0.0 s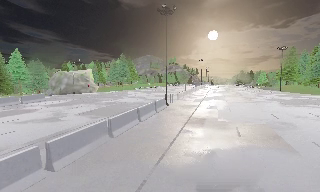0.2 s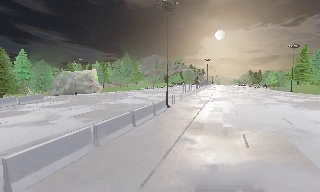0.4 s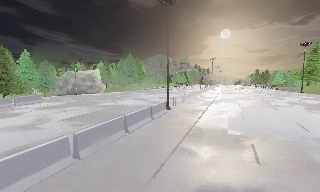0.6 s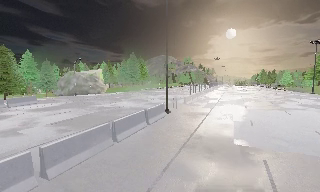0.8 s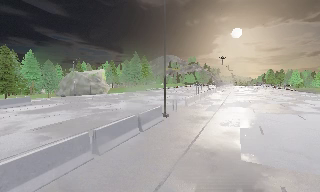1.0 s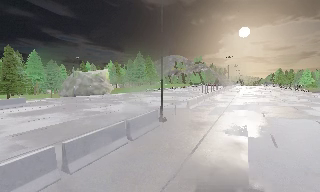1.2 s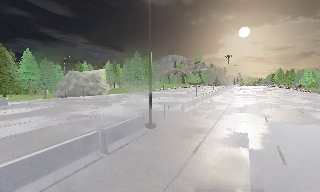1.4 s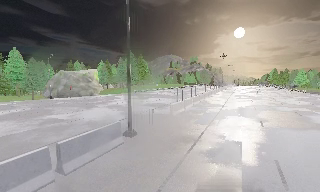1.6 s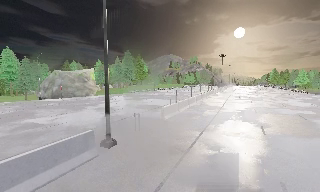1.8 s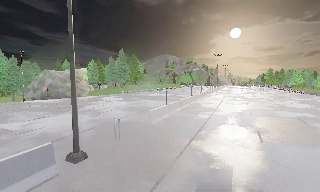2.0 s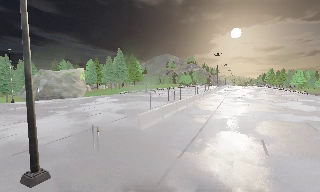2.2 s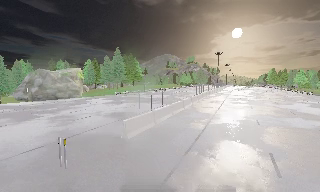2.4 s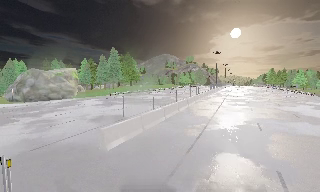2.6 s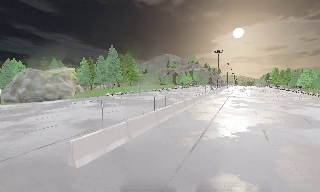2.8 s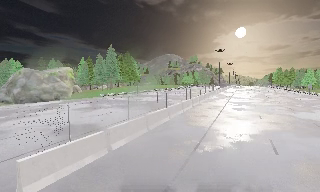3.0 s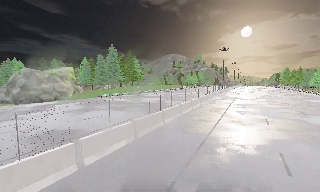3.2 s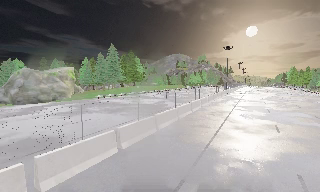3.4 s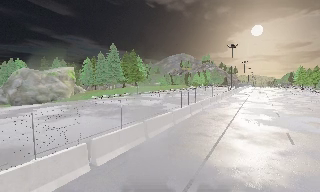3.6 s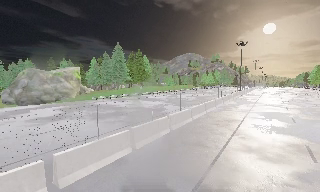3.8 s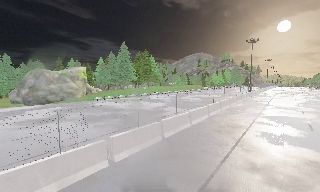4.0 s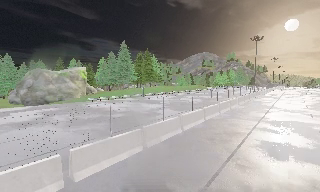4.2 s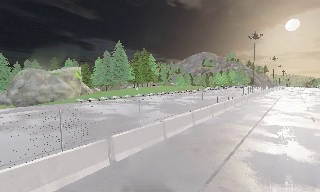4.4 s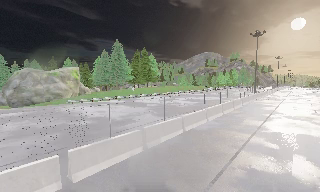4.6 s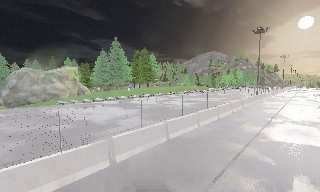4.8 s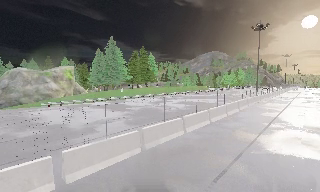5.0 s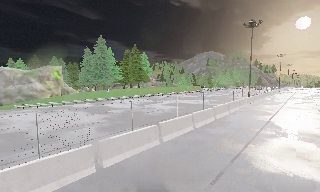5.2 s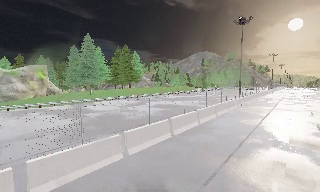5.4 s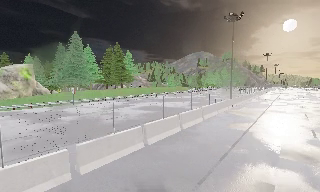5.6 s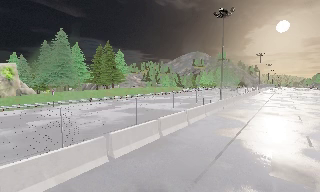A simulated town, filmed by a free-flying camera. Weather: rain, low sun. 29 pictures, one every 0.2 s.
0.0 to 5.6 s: The camera pans to its left, which is counterclockwise from overhead, by about 20 degrees. It travels forward and to its right, about 50 m, so what stands in front looms larger.
The film runs forward here.
